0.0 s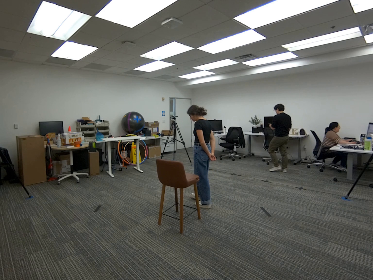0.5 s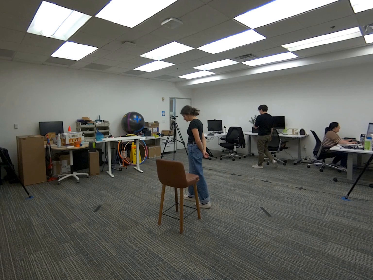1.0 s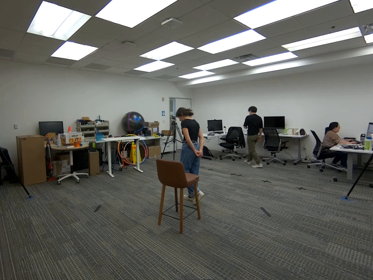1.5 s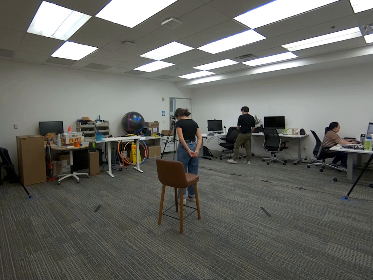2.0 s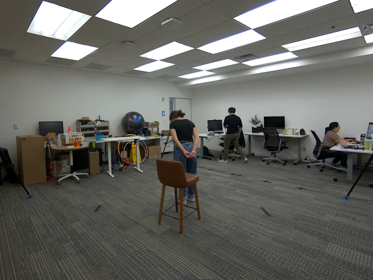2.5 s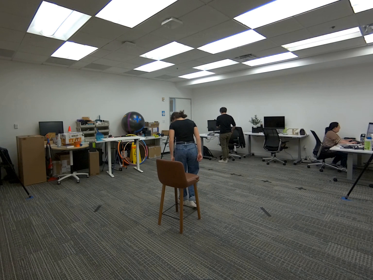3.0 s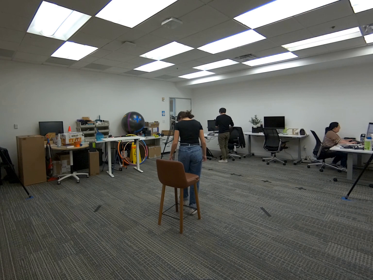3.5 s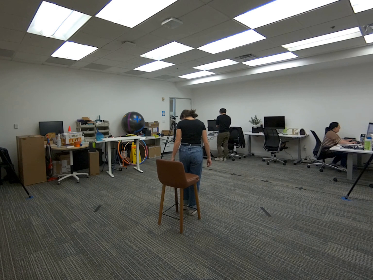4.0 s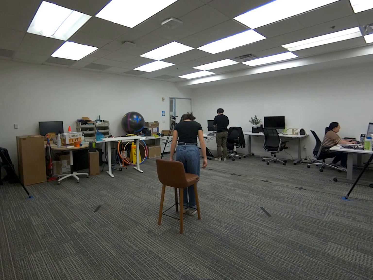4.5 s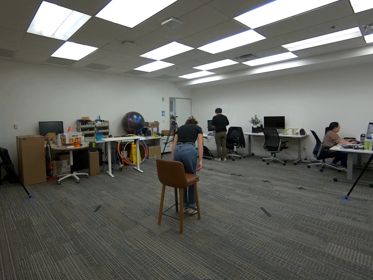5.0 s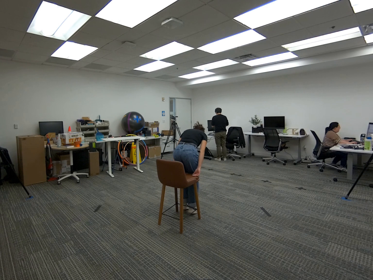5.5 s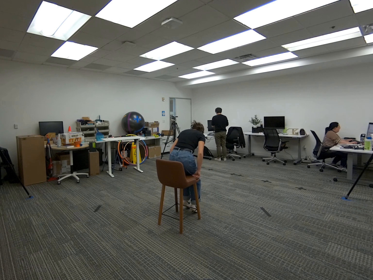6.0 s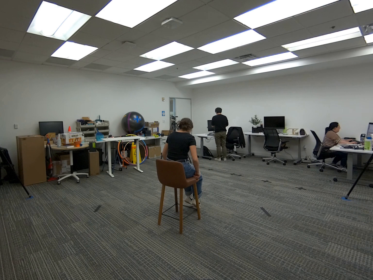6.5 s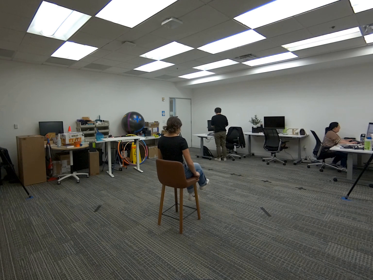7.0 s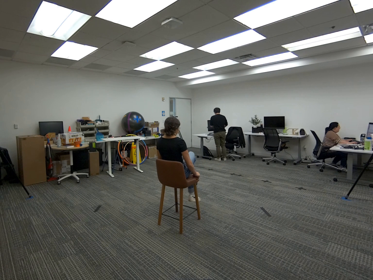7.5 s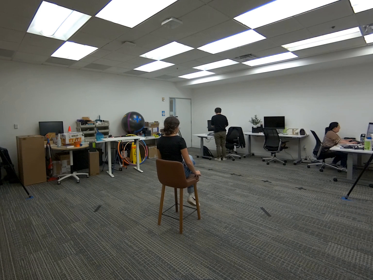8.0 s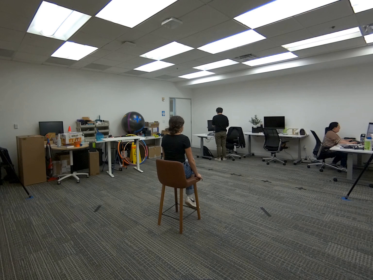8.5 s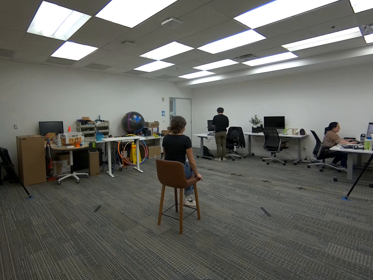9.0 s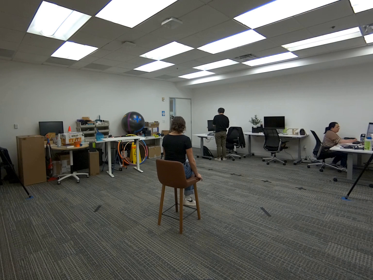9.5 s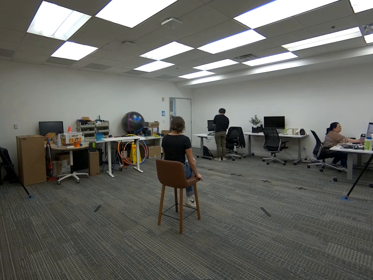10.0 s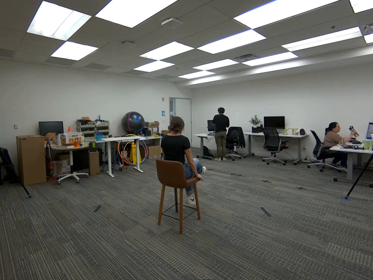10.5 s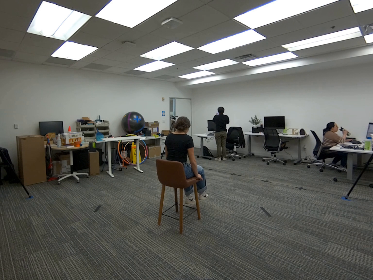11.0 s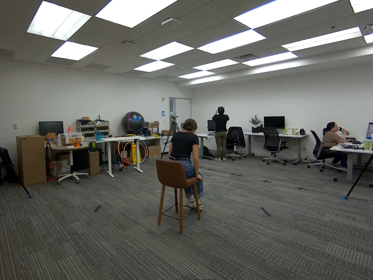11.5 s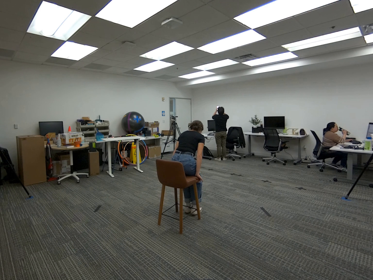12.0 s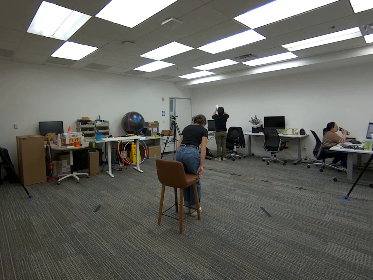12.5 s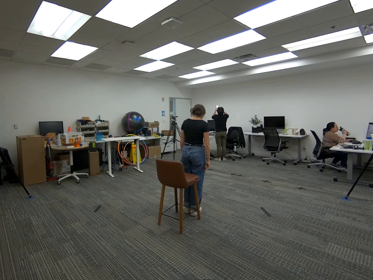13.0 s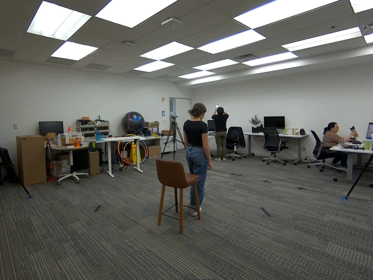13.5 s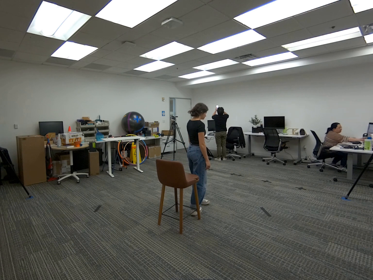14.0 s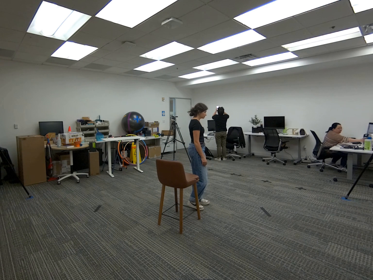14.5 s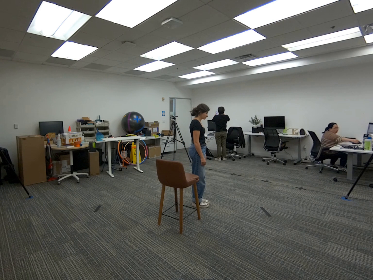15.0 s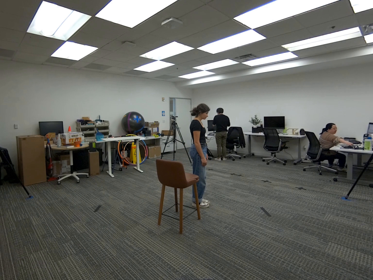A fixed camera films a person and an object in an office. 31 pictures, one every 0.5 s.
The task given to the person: Walk over to the tall bar stool and sit down and stand up.
